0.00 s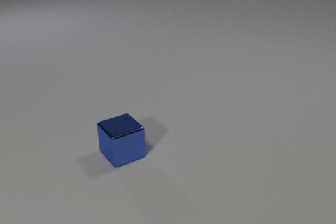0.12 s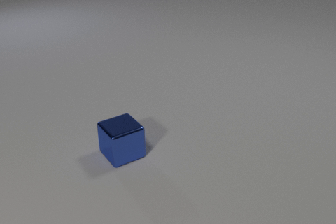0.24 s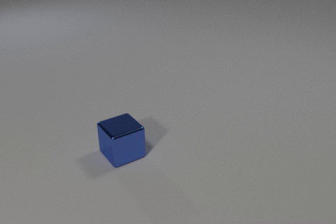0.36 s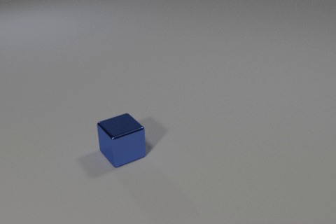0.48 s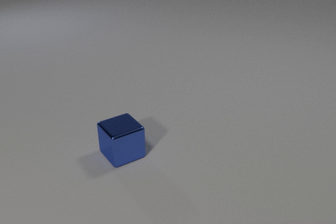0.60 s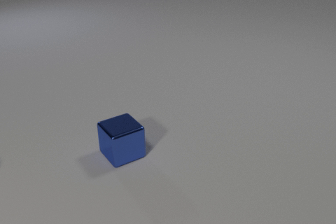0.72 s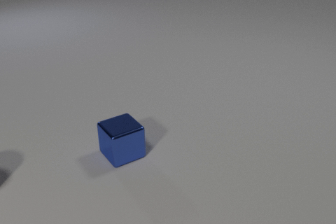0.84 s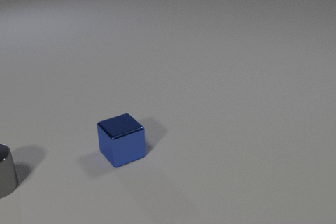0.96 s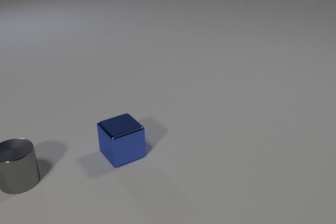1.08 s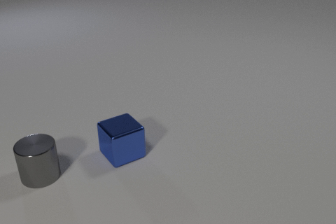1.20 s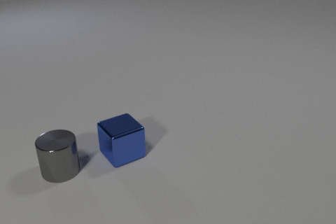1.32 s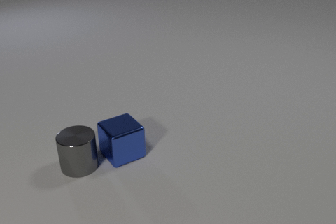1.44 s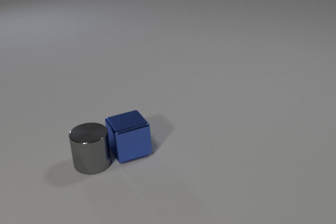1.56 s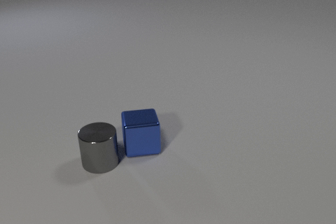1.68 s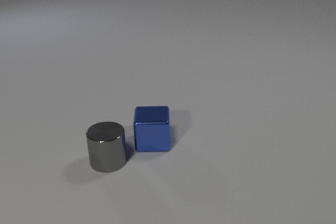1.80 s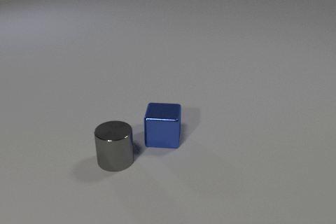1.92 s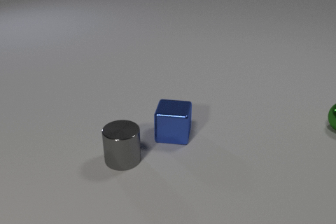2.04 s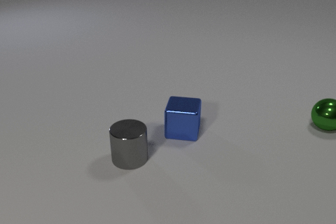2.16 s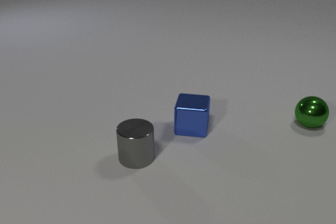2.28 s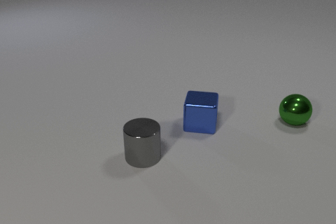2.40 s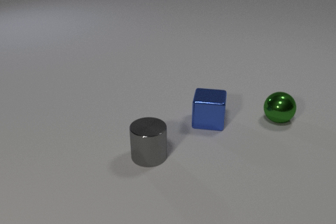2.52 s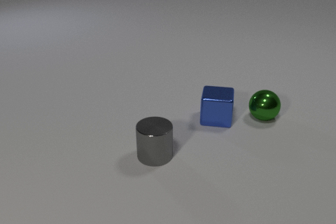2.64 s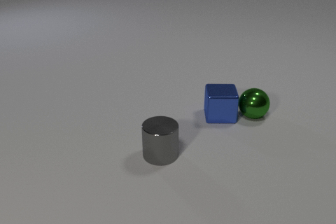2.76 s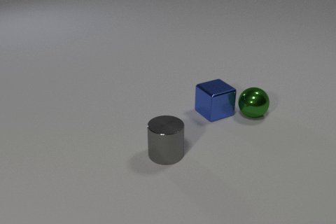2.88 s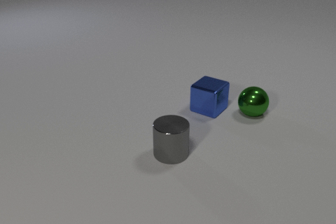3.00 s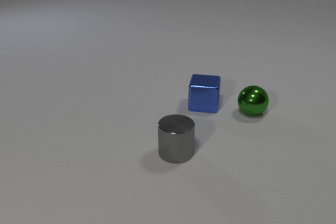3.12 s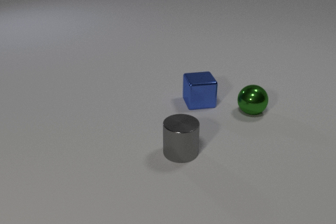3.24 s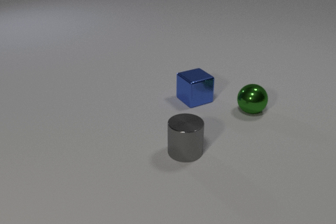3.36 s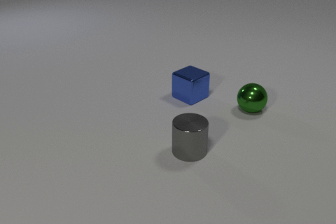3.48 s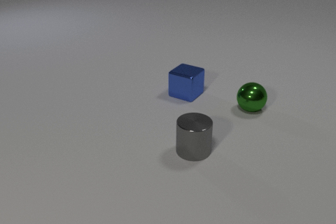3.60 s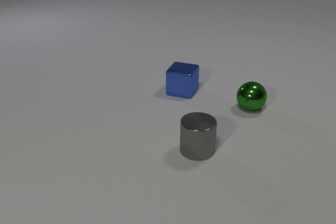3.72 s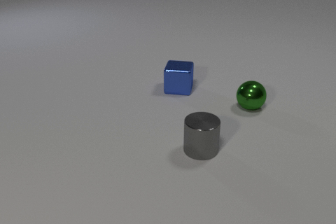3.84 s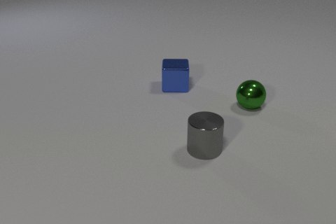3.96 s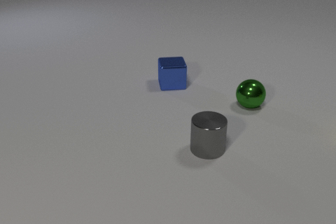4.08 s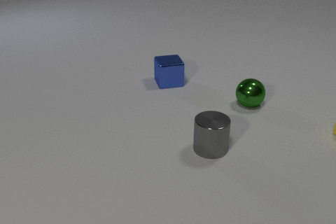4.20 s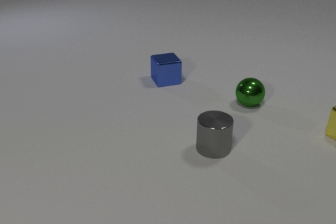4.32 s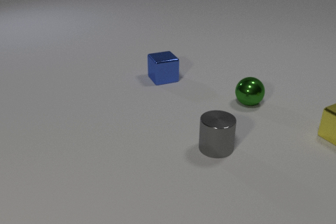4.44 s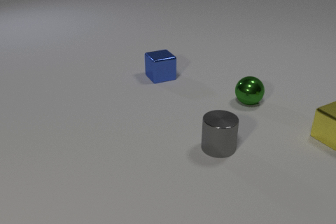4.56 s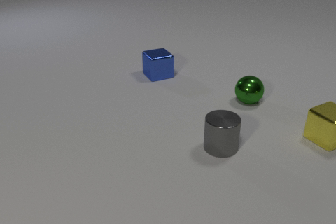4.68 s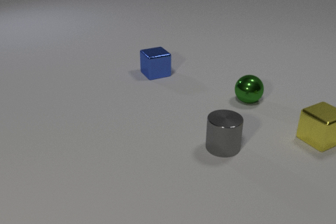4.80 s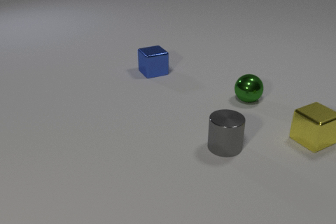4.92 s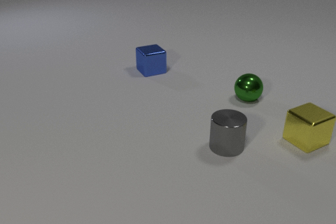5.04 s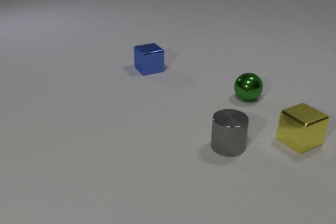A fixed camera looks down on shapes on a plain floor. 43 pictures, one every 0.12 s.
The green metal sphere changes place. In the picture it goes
to the left.
The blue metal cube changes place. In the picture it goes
away from the camera.
0.00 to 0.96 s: The gray metal cylinder comes in at the left edge, slides to the right.
0.96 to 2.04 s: The gray metal cylinder slides to the right. The blue metal cube slides to the right and away from the camera, spins clockwise seen from above by about 45 degrees, its near face sliding to the left. The green metal sphere comes in at the right edge, rolls to the left. The gray metal cylinder and the blue metal cube collide.
2.04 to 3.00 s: The gray metal cylinder slides to the right. The blue metal cube slides away from the camera, spins so that its near face slides to the right, counterclockwise seen from above. The green metal sphere rolls to the left. The blue metal cube and the green metal sphere collide.
3.00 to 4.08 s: The gray metal cylinder slides to the right. The blue metal cube slides away from the camera and to the left, spins counterclockwise seen from above by about 120 degrees, its near face sliding to the right. The green metal sphere rolls away from the camera. The yellow metal cube comes in at the right edge.
4.08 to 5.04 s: The gray metal cylinder slides to the right. The blue metal cube slides away from the camera and to the left. The green metal sphere rolls away from the camera. The yellow metal cube slides to the left and toward the camera.
Are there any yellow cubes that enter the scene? yes.
What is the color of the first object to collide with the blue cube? gray.
What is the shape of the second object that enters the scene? sphere.
